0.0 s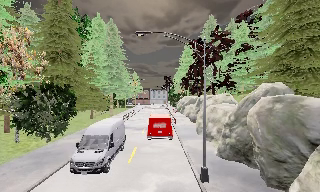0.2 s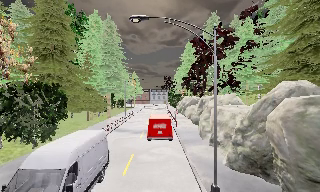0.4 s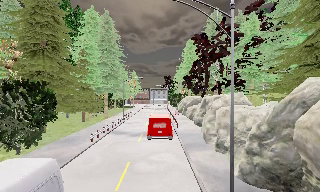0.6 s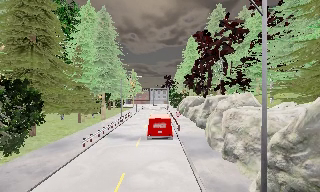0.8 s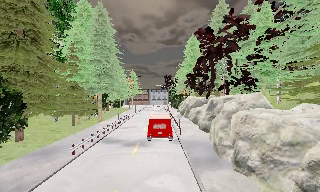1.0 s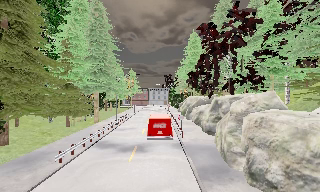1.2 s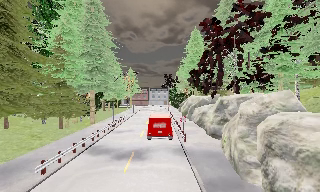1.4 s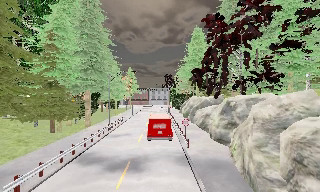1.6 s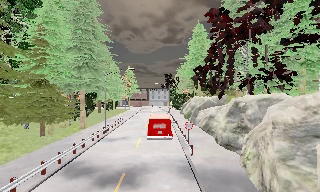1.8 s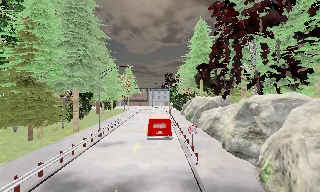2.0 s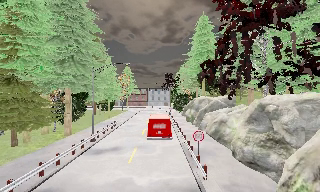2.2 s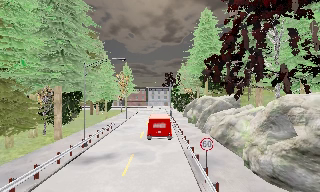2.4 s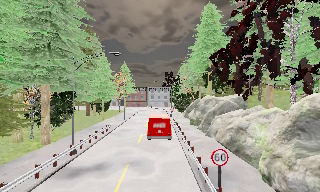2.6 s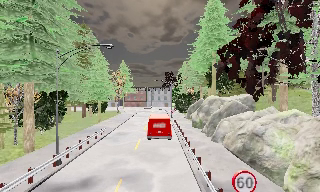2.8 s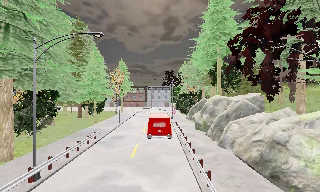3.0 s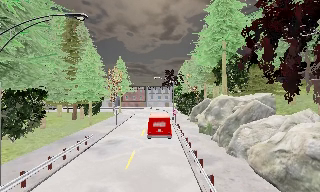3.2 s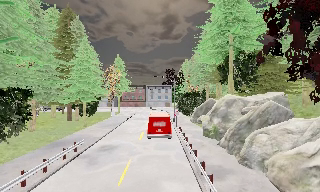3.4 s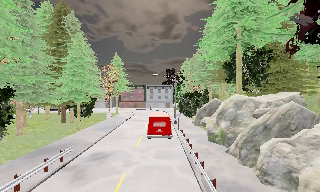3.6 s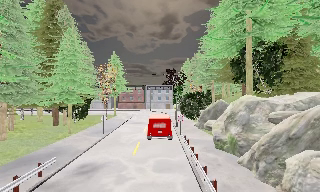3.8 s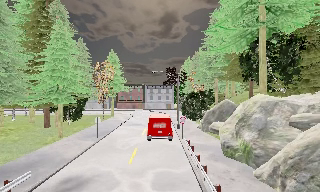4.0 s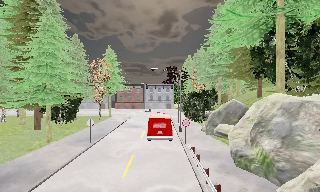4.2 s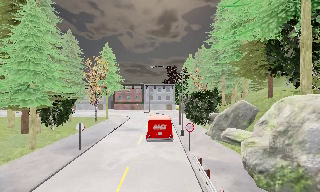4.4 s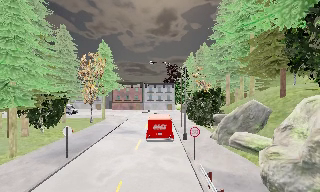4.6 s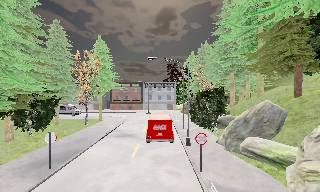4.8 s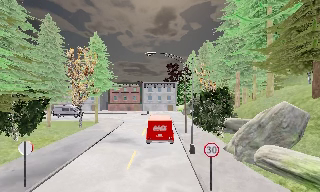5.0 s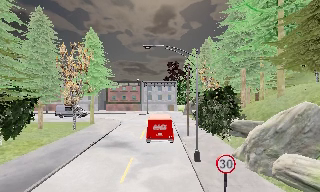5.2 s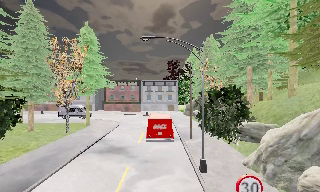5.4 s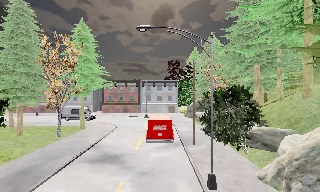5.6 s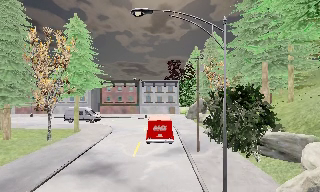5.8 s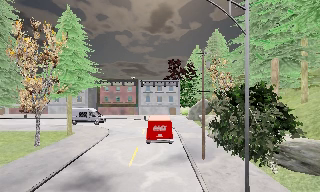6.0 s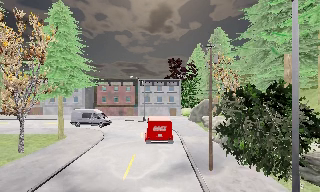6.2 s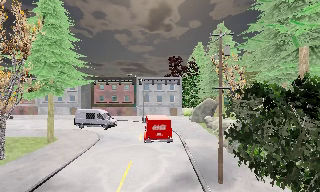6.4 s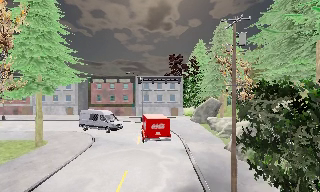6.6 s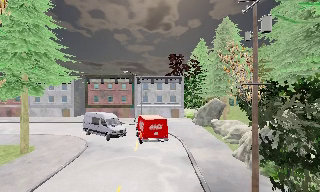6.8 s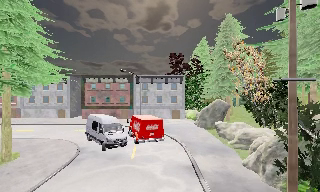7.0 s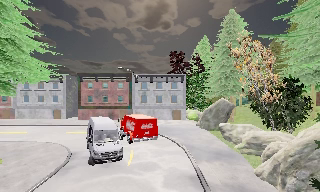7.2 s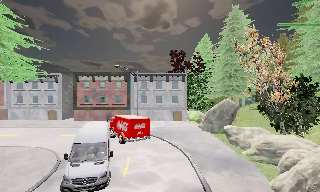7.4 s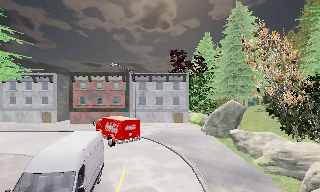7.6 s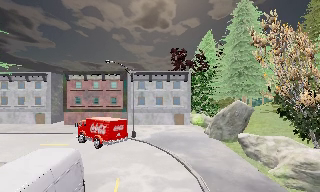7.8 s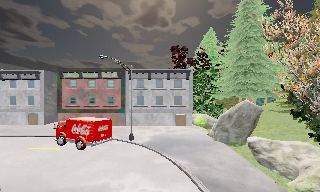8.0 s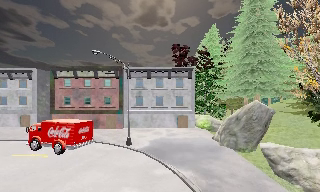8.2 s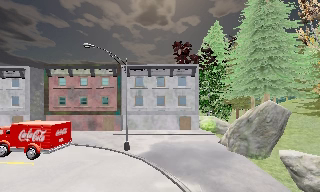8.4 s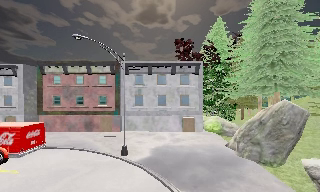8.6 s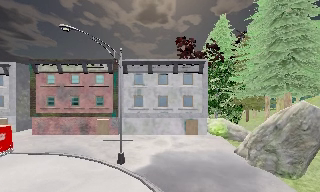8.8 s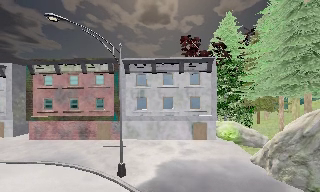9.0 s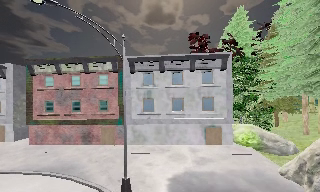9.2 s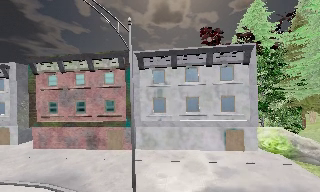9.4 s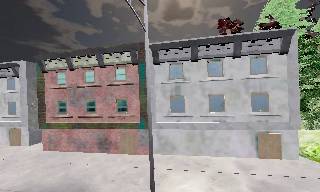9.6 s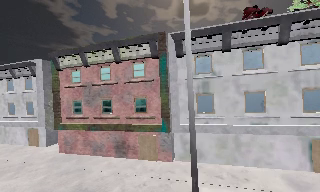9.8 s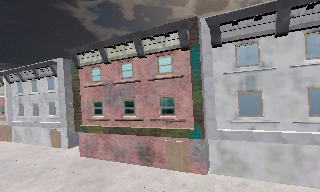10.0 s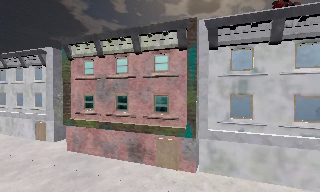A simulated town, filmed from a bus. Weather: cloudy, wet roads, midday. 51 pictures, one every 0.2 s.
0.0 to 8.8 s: The camera travels forward, about 70 m, so what stands in front looms larger.
8.8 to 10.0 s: The scene slides to the right, as the camera pans about 20 degrees to its left. It travels forward, about 8 m, so what stands in front looms larger.
The film runs forward here.
